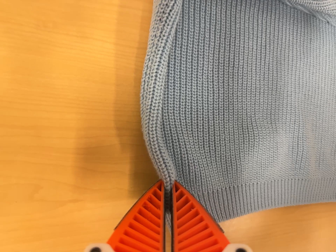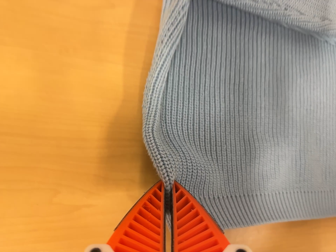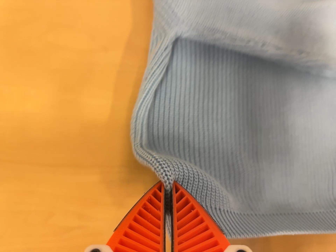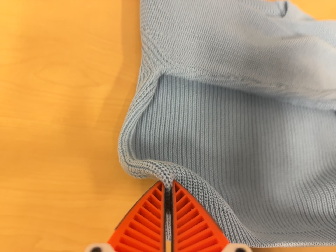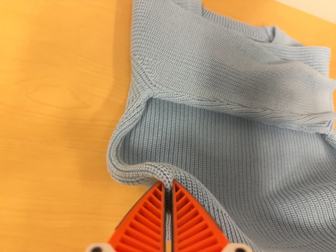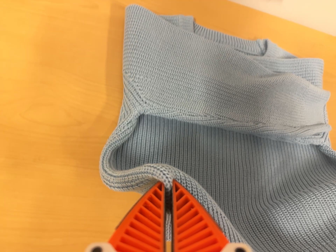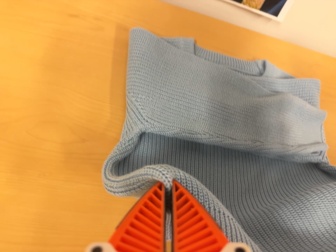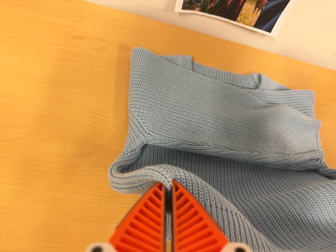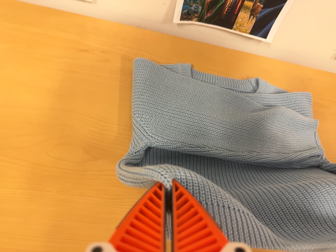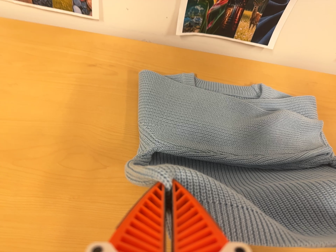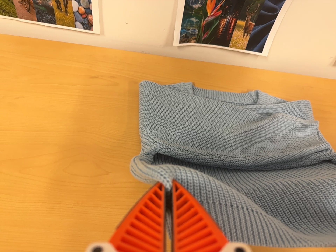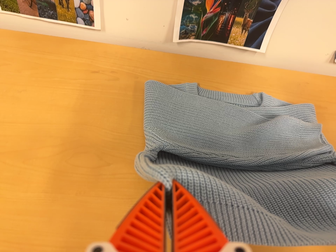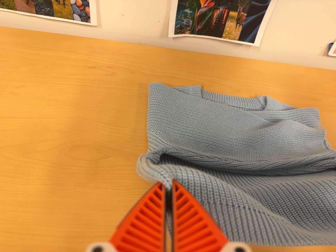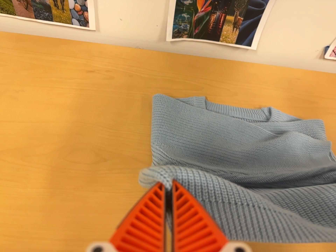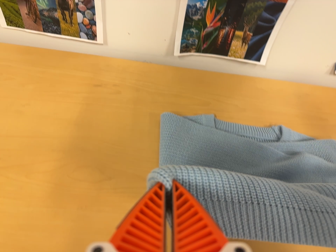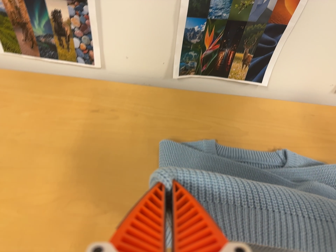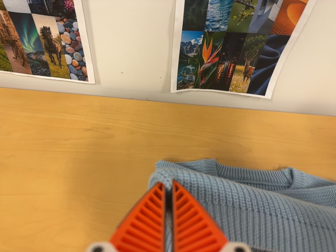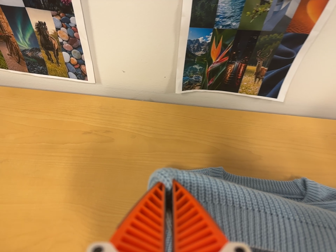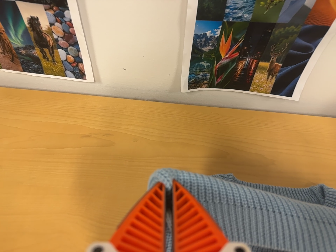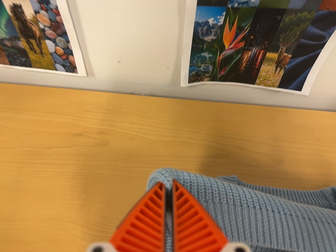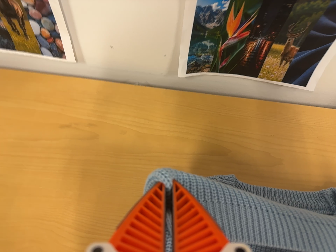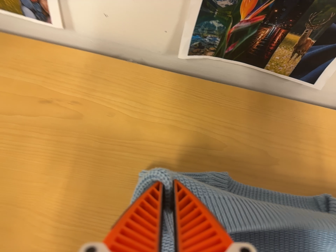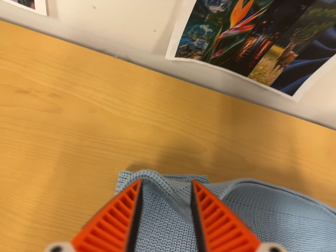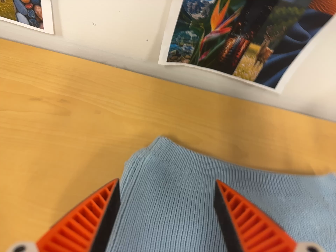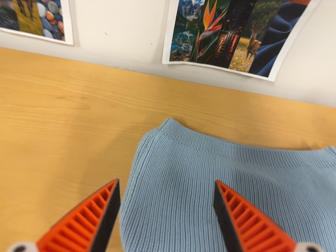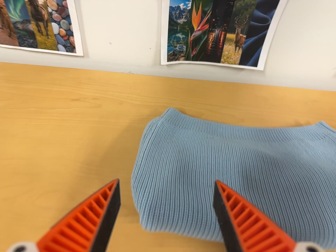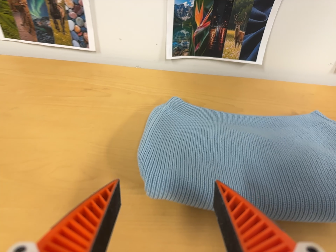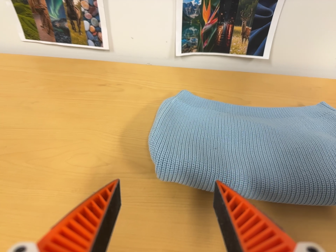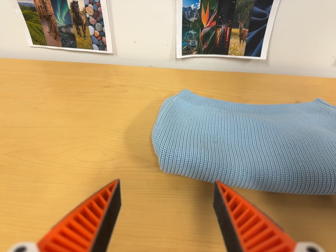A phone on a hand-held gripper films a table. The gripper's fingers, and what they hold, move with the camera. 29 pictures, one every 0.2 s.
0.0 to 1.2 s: The camera travels to its right and backward, about 14 cm. Its aim tips toward the top of its view by about 25 degrees, and the scene shifts downward.
1.2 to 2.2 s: The camera travels backward, about 8 cm, so what stands in front gets smaller. Its aim tips toward the top of its view by about 10 degrees, and the scene shifts downward.
2.2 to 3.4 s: The camera travels toward the top of its view and forward, about 12 cm, so close, fixed things drift downward.
3.4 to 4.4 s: The camera travels forward and toward the top of its view, about 14 cm, so what stands in front looms larger. Its aim tips toward the bottom of its view by about 10 degrees. It rolls about its line of sight by about 10 degrees, and the scene rotates clockwise.
4.4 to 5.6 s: The camera pans to its left by about 10 degrees. It travels toward the bottom of its view and backward, about 30 cm. Its aim tips toward the top of its view by about 20 degrees. It rolls about its line of sight by about 15 degrees, and the scene rotates counterclockwise.
The film runs forward here.
